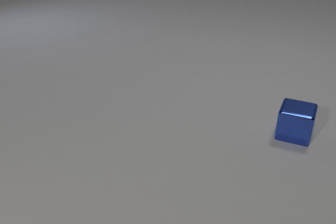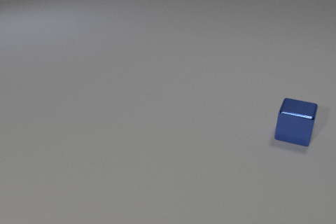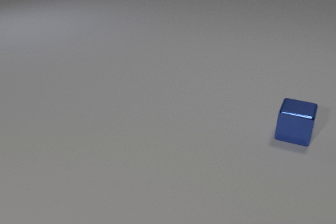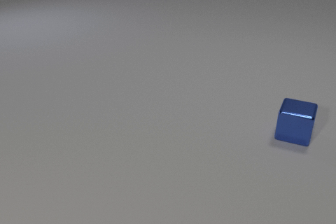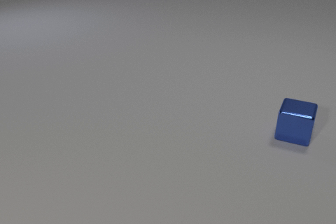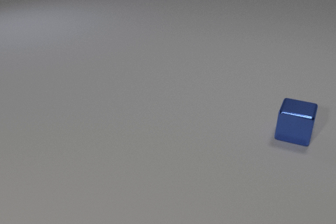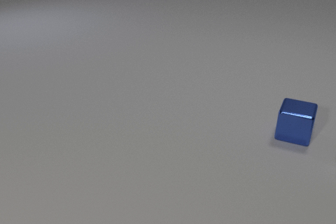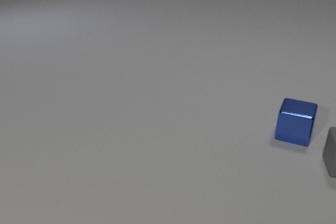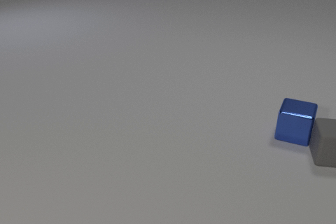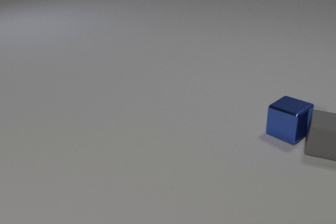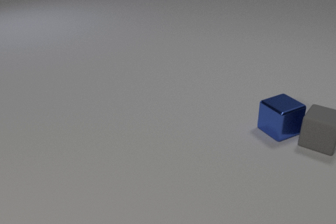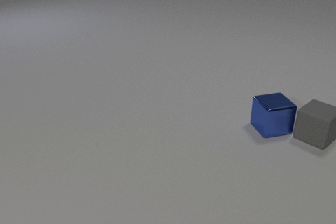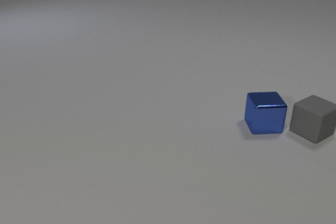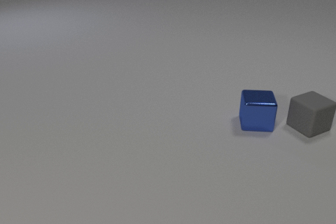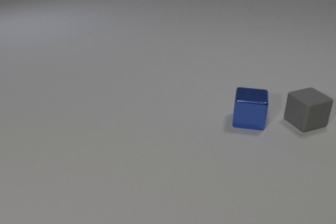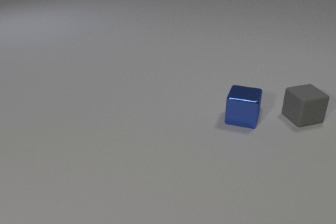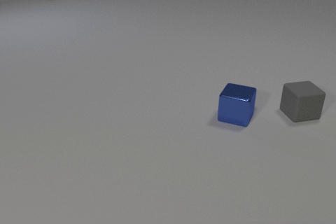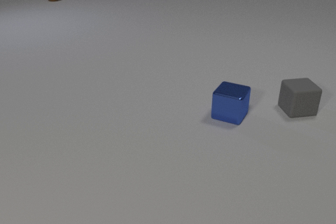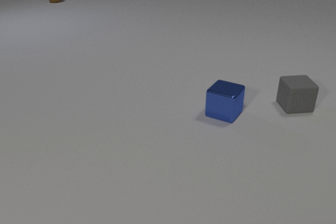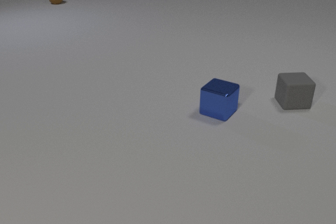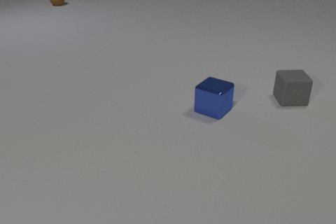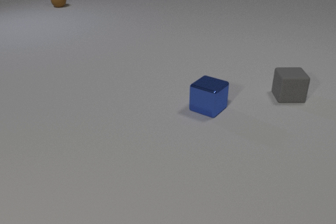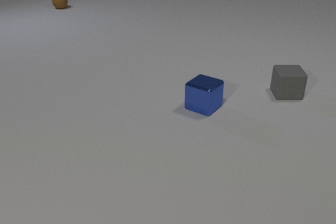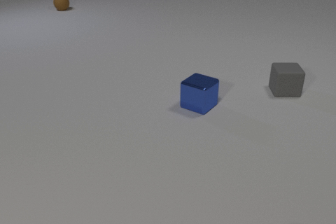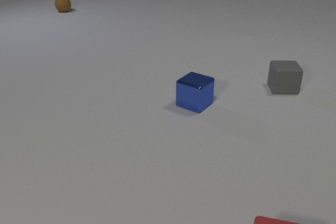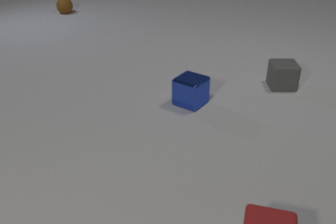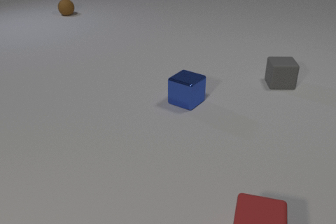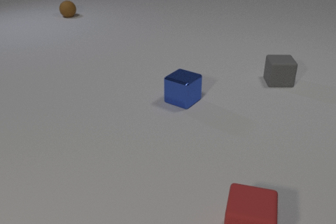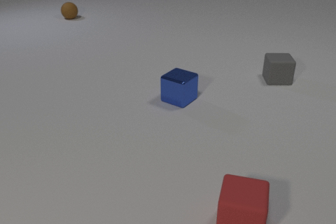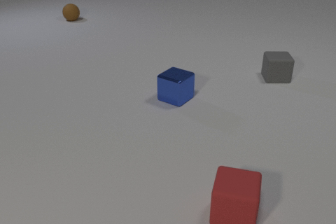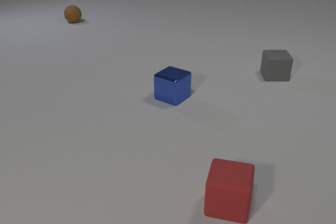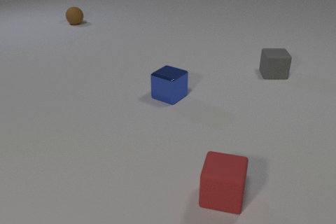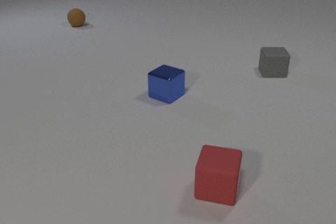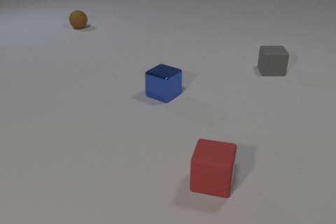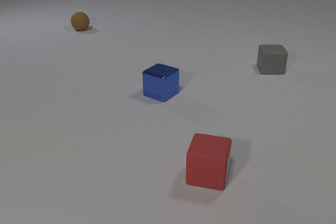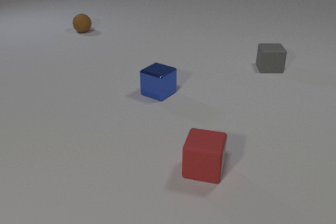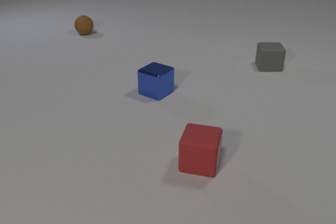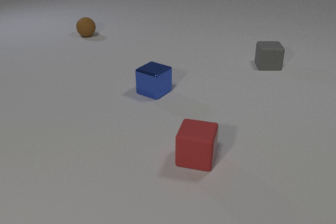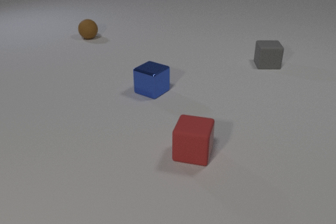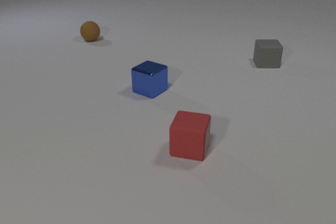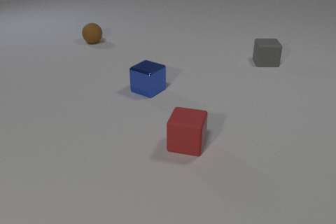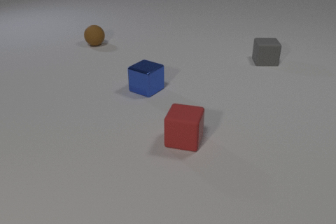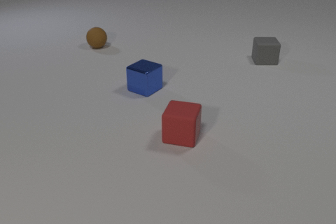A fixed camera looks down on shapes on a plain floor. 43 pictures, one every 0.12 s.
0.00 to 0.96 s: The gray rubber cube comes in at the right edge, slides to the left and away from the camera. The gray rubber cube and the blue metal cube collide.
0.96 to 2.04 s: The gray rubber cube slides away from the camera and to the left, spins so that its near face slides to the left, clockwise seen from above. The blue metal cube slides to the left, spins so that its near face slides to the left, clockwise seen from above. The brown rubber sphere comes in at the top edge, rolls toward the camera.
2.04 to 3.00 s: The gray rubber cube slides away from the camera. The blue metal cube slides to the left and away from the camera. The brown rubber sphere rolls toward the camera. The red rubber cube comes in at the bottom edge, slides away from the camera and to the left.
3.00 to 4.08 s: The gray rubber cube slides away from the camera. The blue metal cube slides to the left and away from the camera. The brown rubber sphere rolls toward the camera. The red rubber cube slides away from the camera and to the left.
4.08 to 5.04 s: The gray rubber cube slides away from the camera. The blue metal cube slides to the left and away from the camera. The brown rubber sphere rolls toward the camera. The red rubber cube slides away from the camera and to the left.
What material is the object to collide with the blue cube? rubber.
How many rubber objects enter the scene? 3.
How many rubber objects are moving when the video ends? 3.
